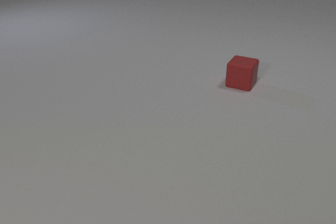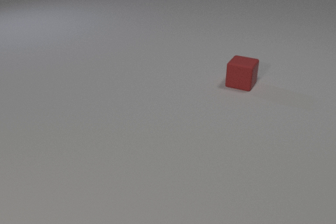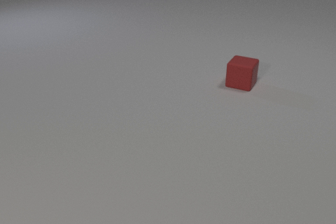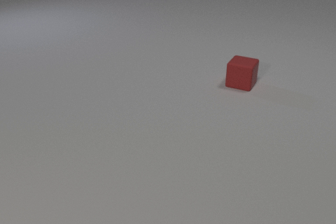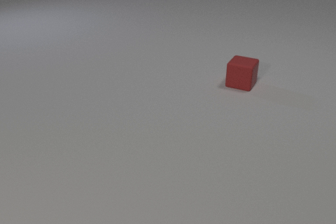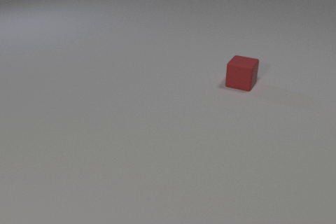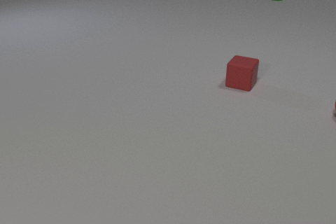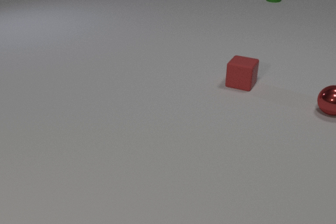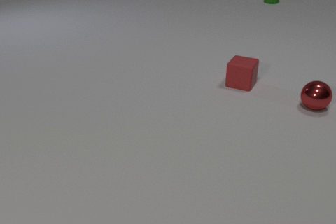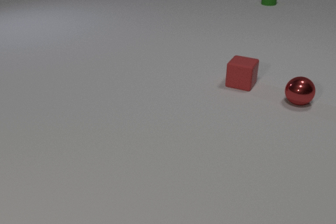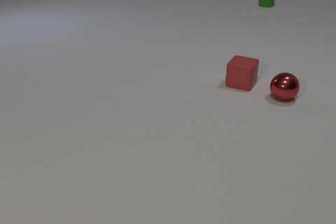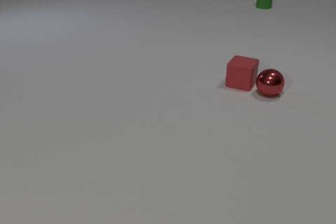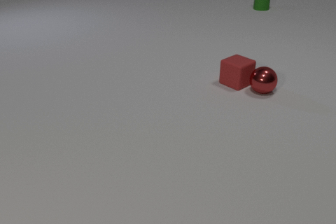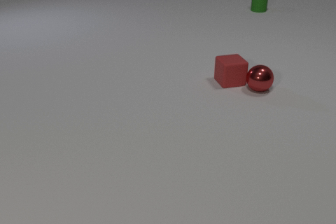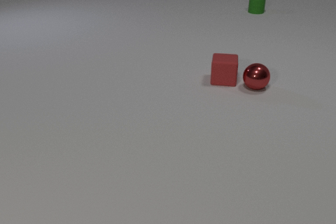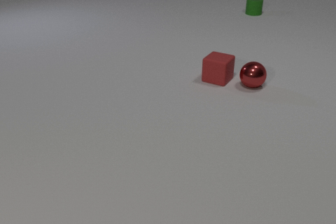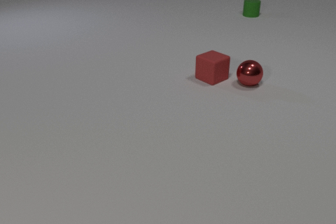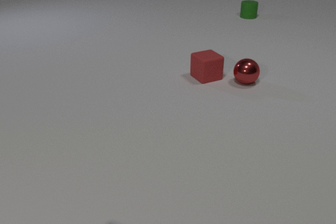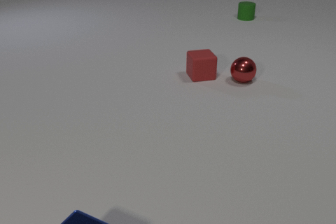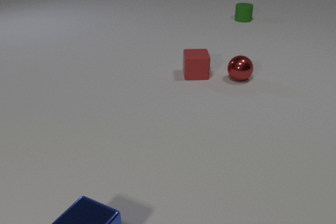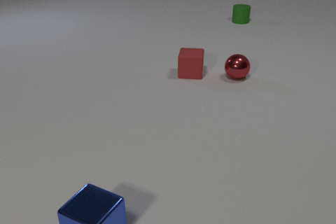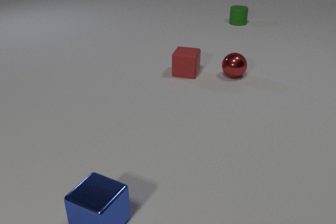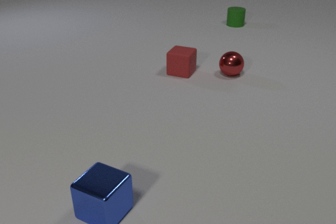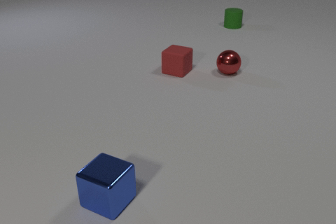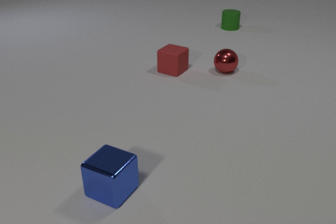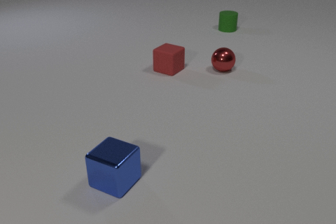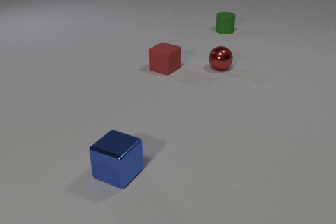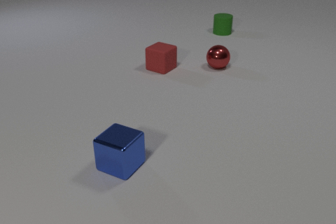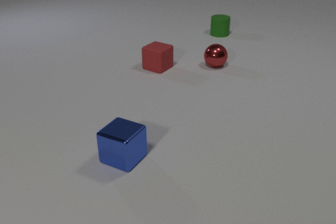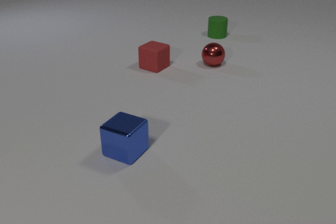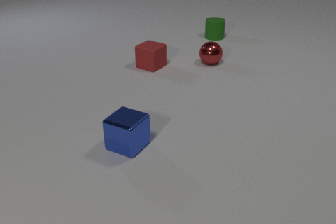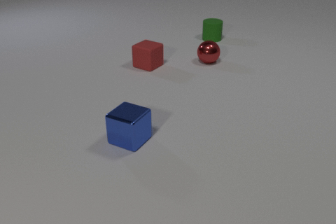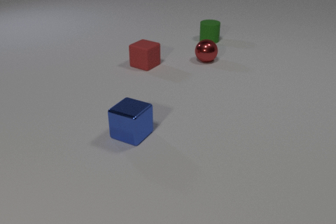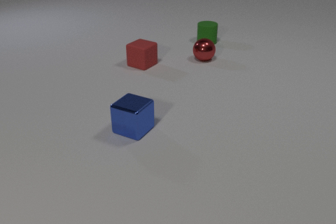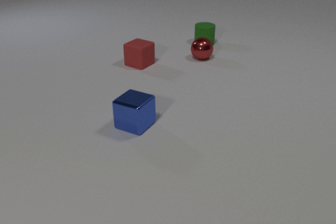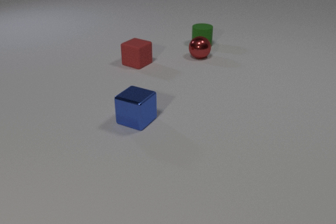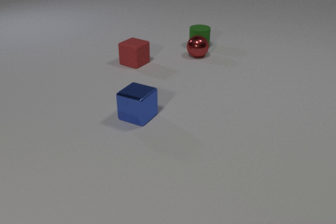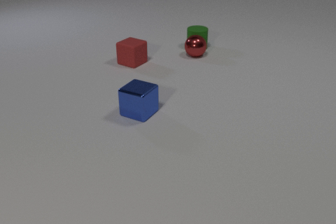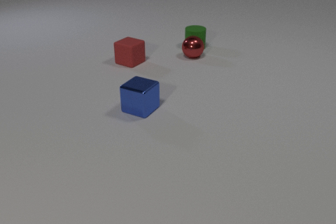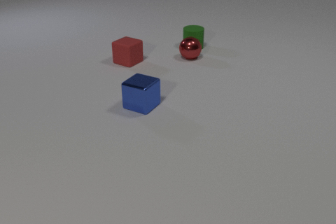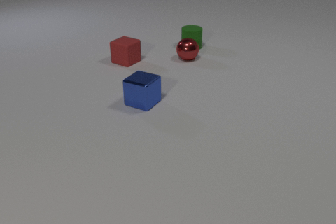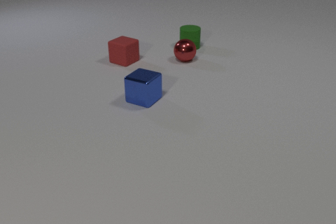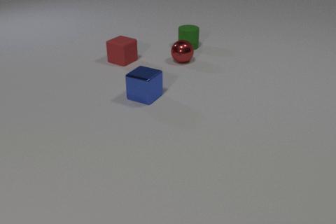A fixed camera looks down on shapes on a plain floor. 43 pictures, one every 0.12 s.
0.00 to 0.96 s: The red metal sphere comes in at the right edge, rolls to the left. The green rubber cylinder comes in at the top edge, slides toward the camera.
0.96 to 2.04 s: The red metal sphere rolls to the left and away from the camera. The red rubber cube slides to the left, spins clockwise seen from above by about 135 degrees, its near face sliding to the left. The green rubber cylinder slides toward the camera. The red metal sphere and the red rubber cube collide.
2.04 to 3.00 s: The red metal sphere rolls away from the camera and to the left. The red rubber cube slides to the left and away from the camera, spins so that its near face slides to the left, clockwise seen from above. The green rubber cylinder slides toward the camera and to the left. The blue metal cube comes in at the bottom edge, slides away from the camera.
3.00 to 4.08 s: The red metal sphere rolls away from the camera and to the left. The red rubber cube slides to the left and away from the camera. The green rubber cylinder slides toward the camera and to the left. The blue metal cube slides away from the camera.
4.08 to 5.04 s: The red metal sphere rolls to the left and toward the camera. The red rubber cube slides to the left and away from the camera. The green rubber cylinder slides to the left and toward the camera. The blue metal cube slides away from the camera. The red metal sphere and the green rubber cylinder collide.
What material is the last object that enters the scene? metal.
What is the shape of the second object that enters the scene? sphere.
What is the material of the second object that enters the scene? metal.
